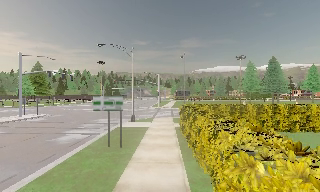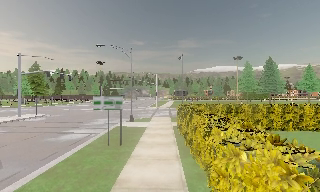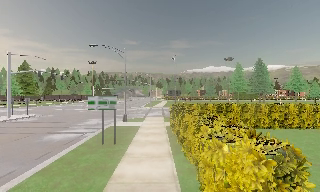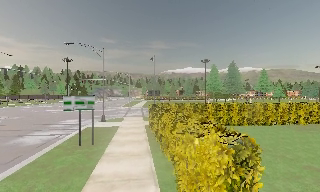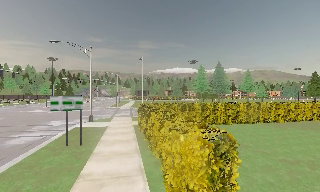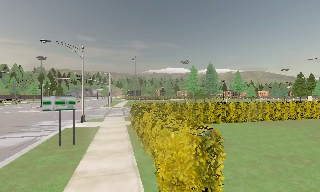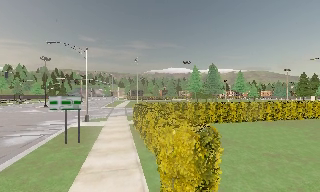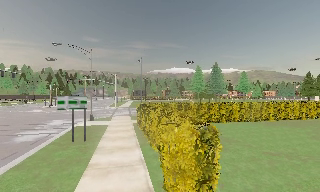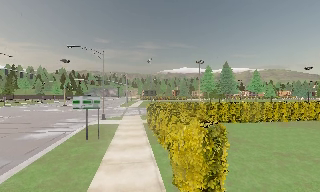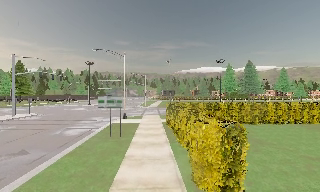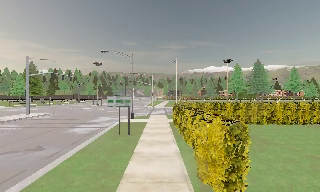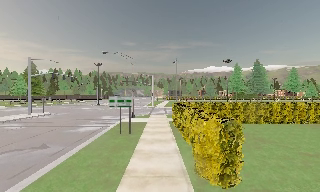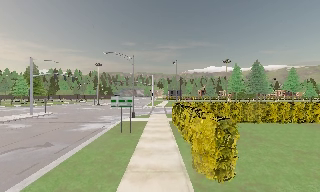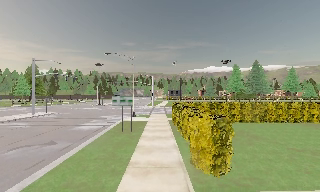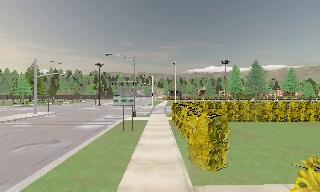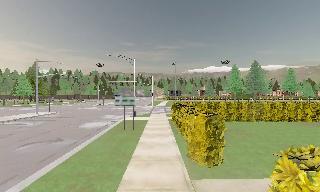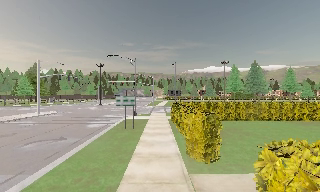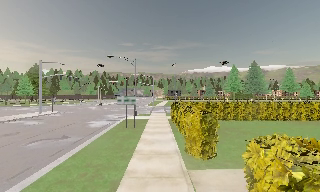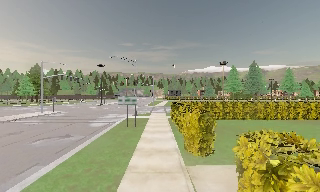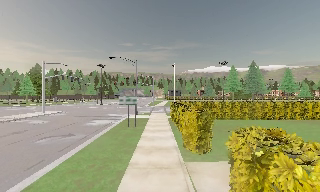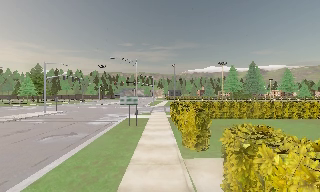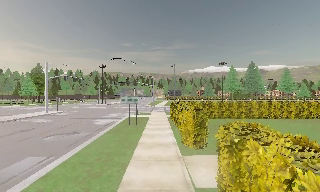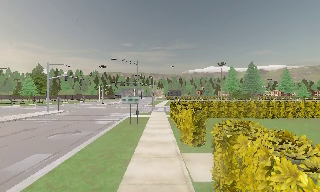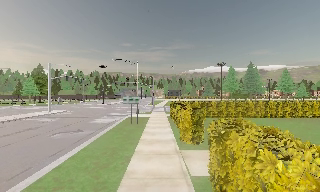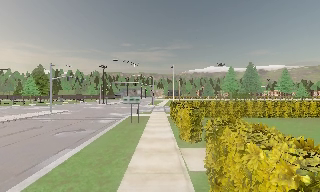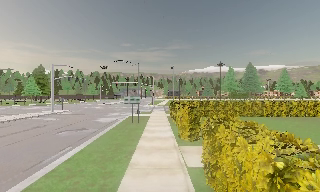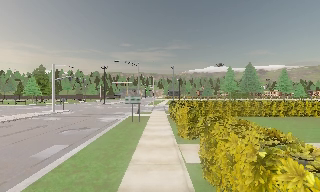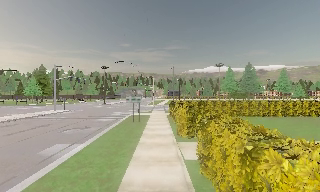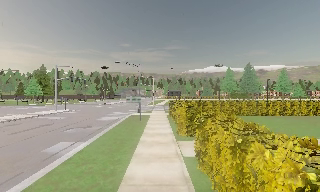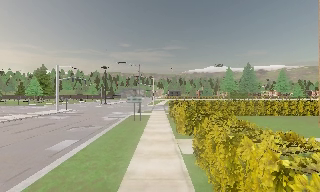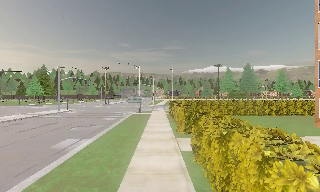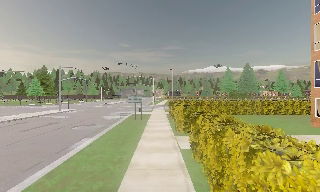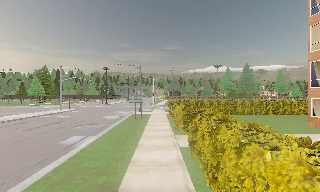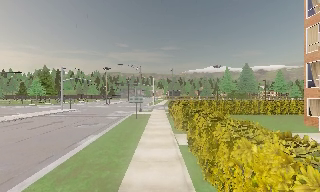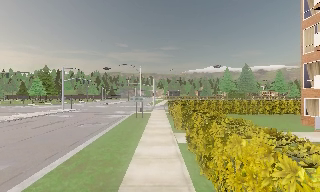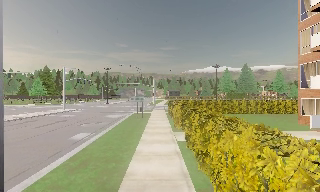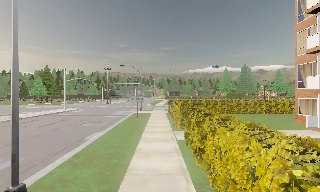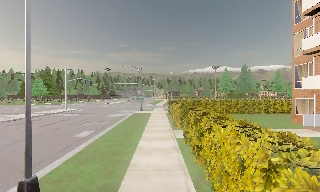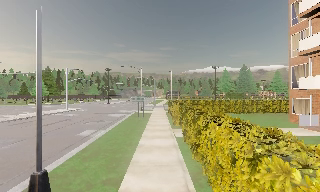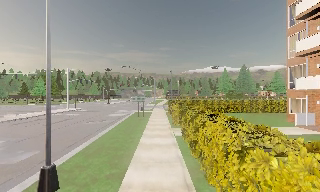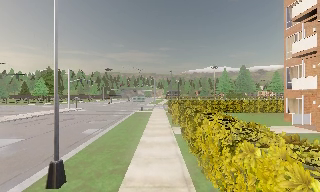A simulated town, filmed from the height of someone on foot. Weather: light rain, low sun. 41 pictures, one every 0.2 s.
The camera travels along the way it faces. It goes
backward.
0.0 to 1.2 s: The camera pans to its right, which is clockwise from overhead, by about 15 degrees. It travels backward, about 1.5 m, so what stands in front gets smaller.
1.2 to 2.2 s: The scene slides to the right, as the camera pans about 15 degrees to its left. It travels backward, about 1.5 m, so what stands in front gets smaller.
2.2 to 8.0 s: The camera travels backward, about 9 m, so what stands in front gets smaller.
The film runs backward here.
